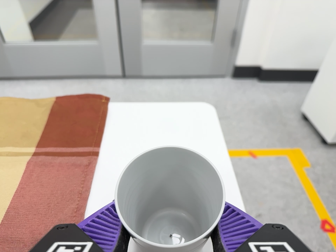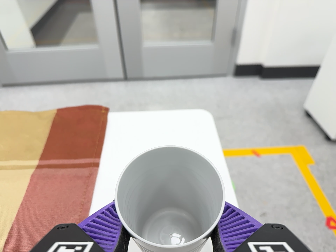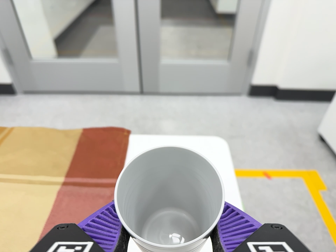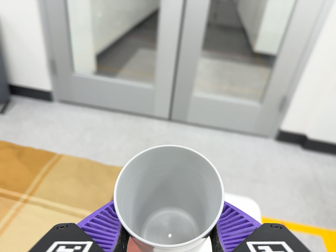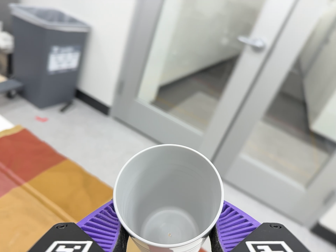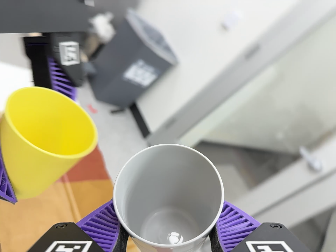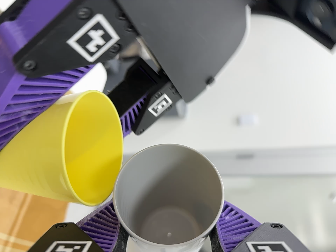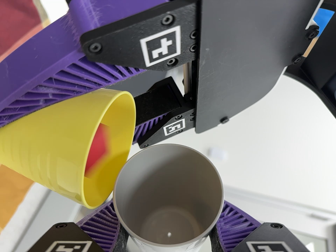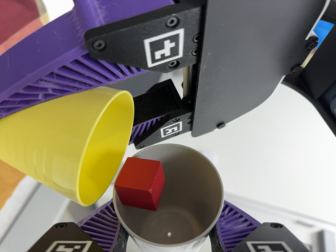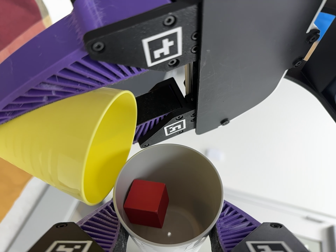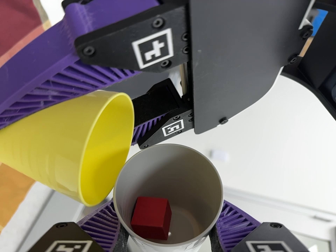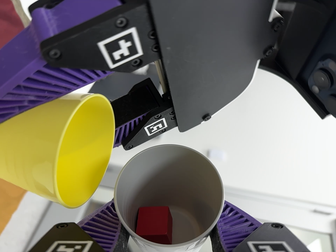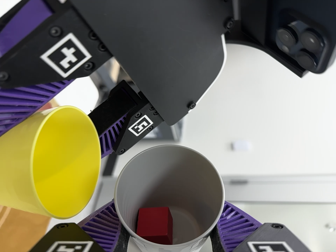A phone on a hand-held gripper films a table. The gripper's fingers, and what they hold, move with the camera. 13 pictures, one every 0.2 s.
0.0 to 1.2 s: The camera pans to its left by about 15 degrees. It travels to its left and toward the top of its view, about 36 cm, so close, fixed things drift to the right. Its aim tips toward the top of its view by about 30 degrees, and the scene shifts downward. It rolls about its line of sight by about 105 degrees, and the scene rotates clockwise.
1.2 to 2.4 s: The camera shifts only a little, or ends up much as it began.
The film runs backward here.
